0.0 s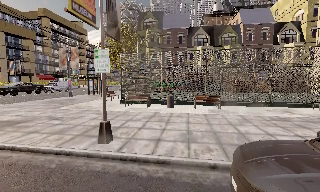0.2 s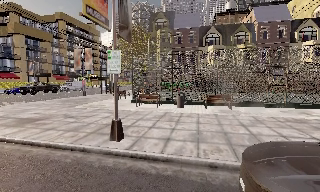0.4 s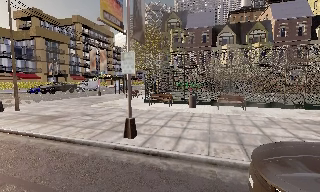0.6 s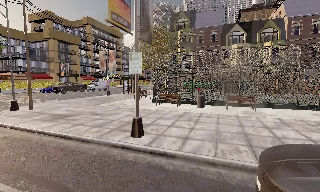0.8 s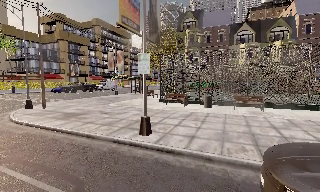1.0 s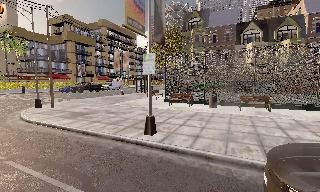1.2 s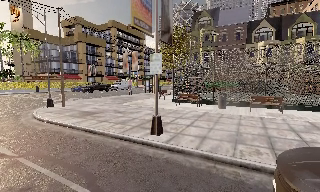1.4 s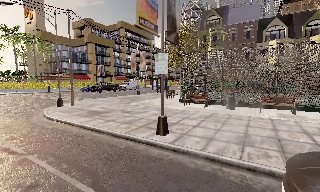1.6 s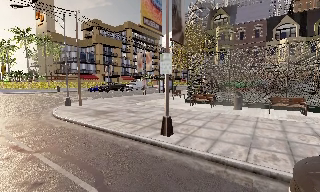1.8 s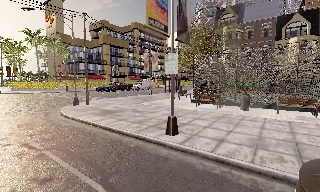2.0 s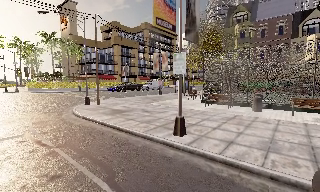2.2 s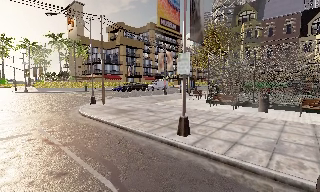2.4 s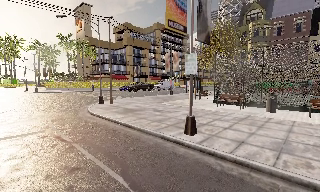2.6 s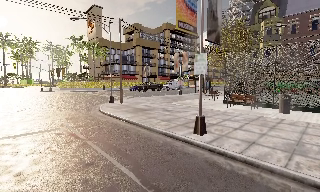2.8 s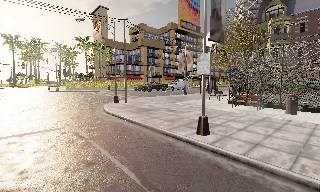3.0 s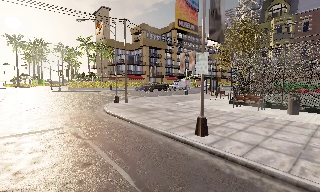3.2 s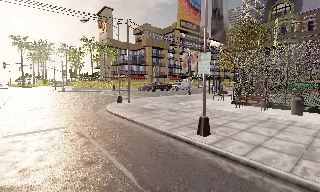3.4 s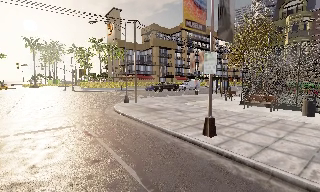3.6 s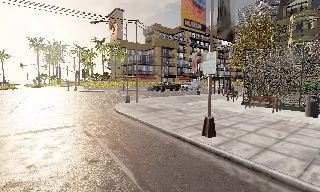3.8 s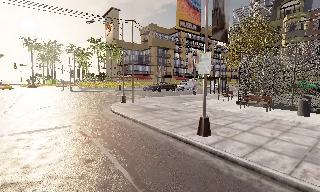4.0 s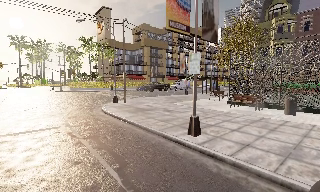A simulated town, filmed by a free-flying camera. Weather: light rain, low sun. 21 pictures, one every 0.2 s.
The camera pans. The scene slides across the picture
to the right.
The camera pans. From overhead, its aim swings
counterclockwise.
0.0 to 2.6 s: The camera pans to its left, which is counterclockwise from overhead, by about 35 degrees. It travels backward, about 1 m.
2.6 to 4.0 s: The camera travels to its right, about 0.5 m.
The film runs backward here.
